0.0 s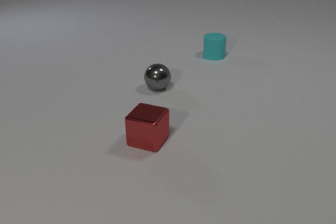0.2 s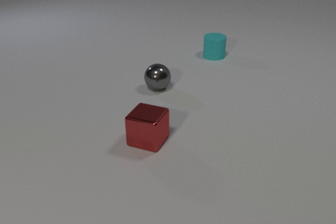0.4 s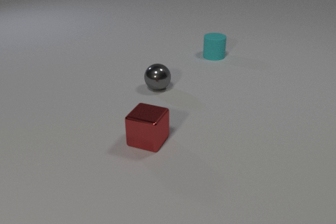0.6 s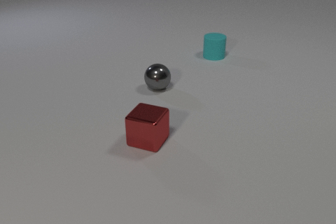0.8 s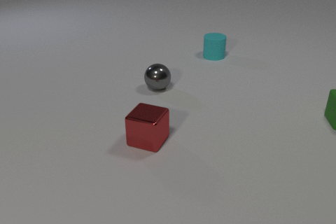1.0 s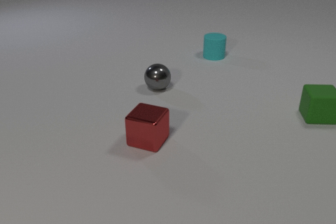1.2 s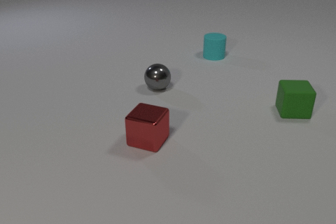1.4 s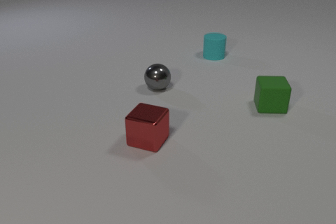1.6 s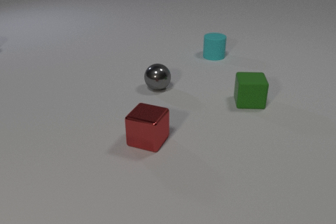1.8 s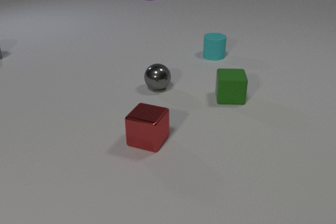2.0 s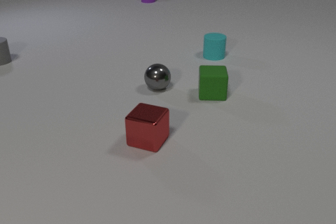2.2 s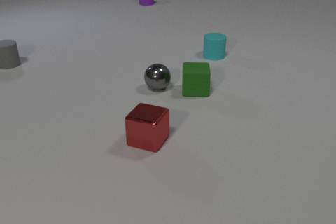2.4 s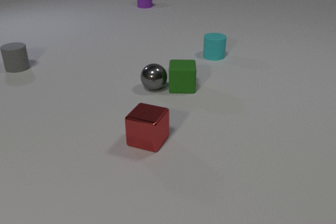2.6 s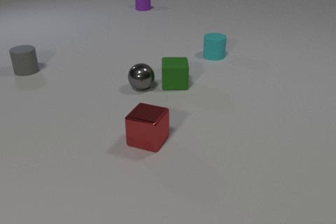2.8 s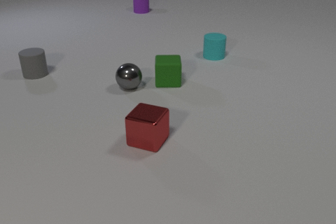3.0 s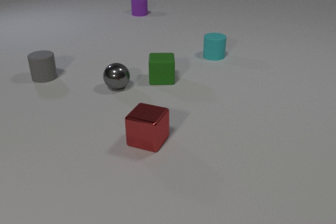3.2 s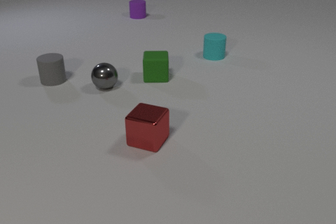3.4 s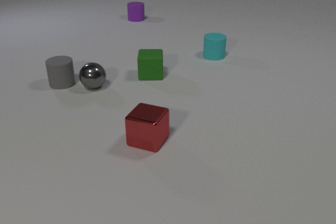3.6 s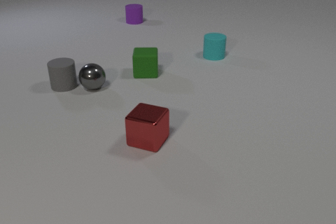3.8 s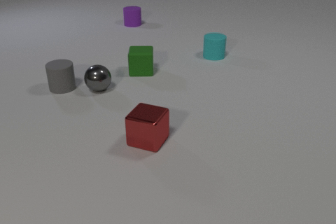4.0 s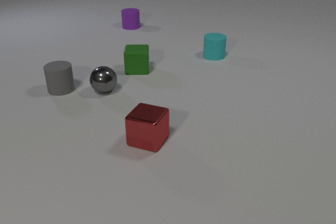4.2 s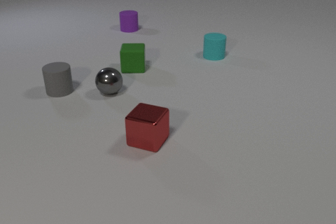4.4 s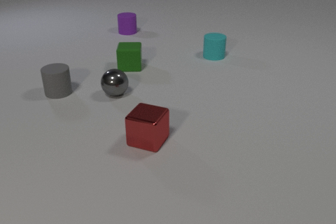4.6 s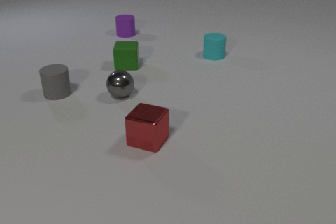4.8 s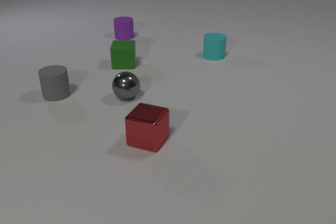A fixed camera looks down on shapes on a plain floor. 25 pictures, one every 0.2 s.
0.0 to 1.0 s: The green rubber cube comes in at the right edge, slides to the left.
1.0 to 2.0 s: The green rubber cube slides to the left. The purple rubber cylinder comes in at the top edge, slides toward the camera. The gray rubber cylinder comes in at the left edge, slides toward the camera and to the right.
2.0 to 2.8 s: The green rubber cube slides to the left and away from the camera. The gray metal sphere rolls to the left. The purple rubber cylinder slides toward the camera. The gray rubber cylinder slides toward the camera and to the right. The green rubber cube and the gray metal sphere collide.
2.8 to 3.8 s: The green rubber cube slides to the left and away from the camera. The gray metal sphere rolls to the left. The purple rubber cylinder slides toward the camera. The gray rubber cylinder slides toward the camera and to the right. The gray metal sphere and the gray rubber cylinder collide.
3.8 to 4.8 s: The green rubber cube slides away from the camera and to the left. The gray metal sphere rolls to the right and toward the camera. The purple rubber cylinder slides toward the camera. The gray rubber cylinder slides toward the camera and to the left.
What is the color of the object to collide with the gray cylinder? gray.
What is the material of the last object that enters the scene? rubber.
What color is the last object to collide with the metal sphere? gray.
